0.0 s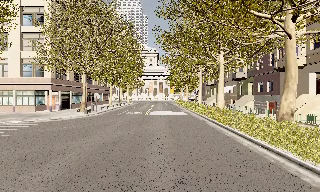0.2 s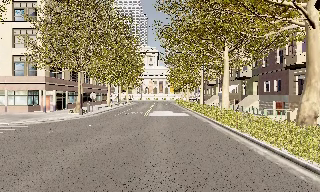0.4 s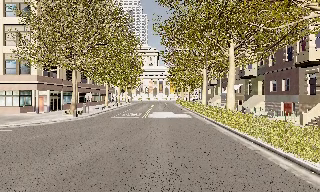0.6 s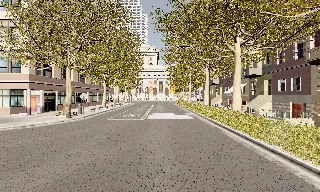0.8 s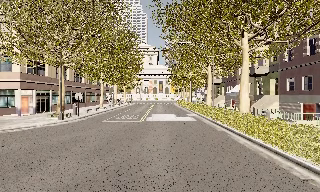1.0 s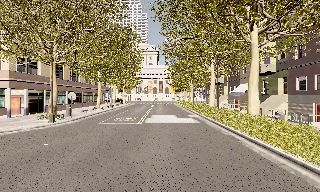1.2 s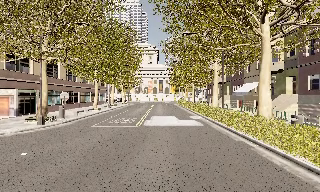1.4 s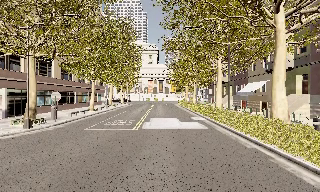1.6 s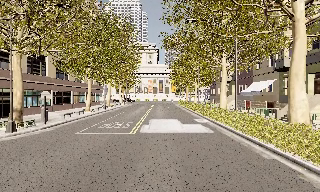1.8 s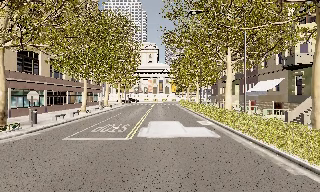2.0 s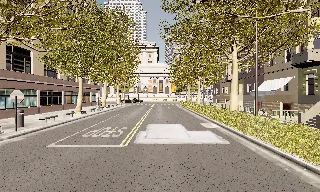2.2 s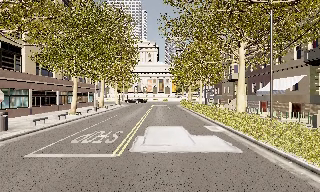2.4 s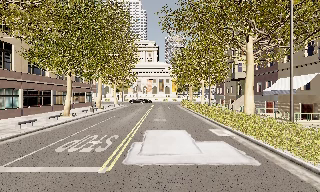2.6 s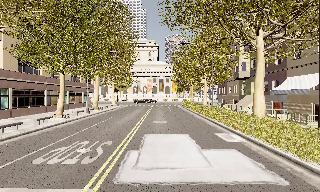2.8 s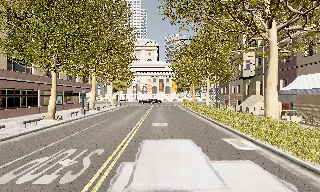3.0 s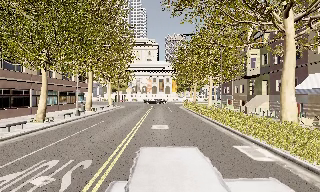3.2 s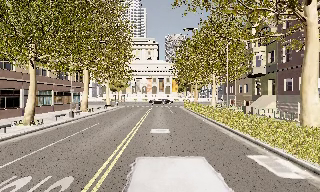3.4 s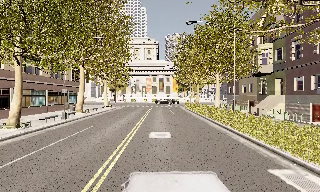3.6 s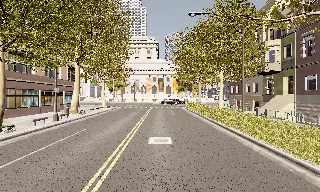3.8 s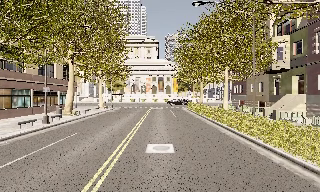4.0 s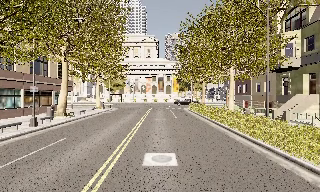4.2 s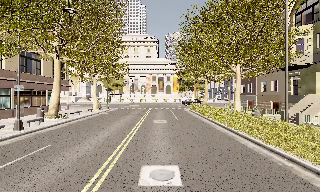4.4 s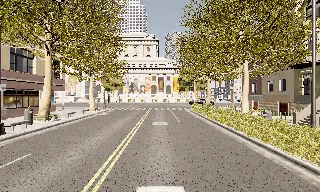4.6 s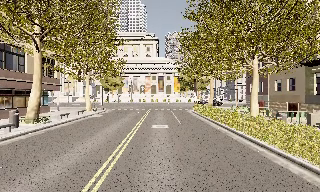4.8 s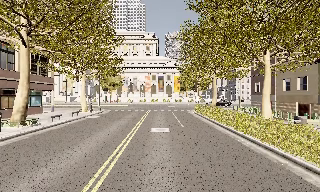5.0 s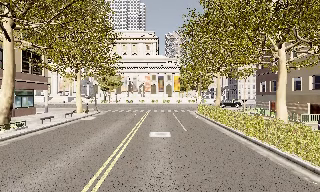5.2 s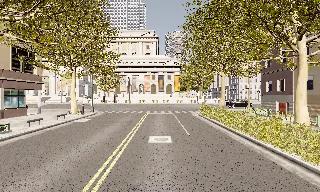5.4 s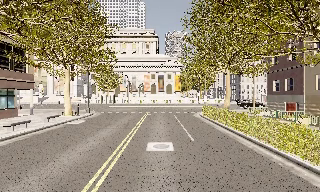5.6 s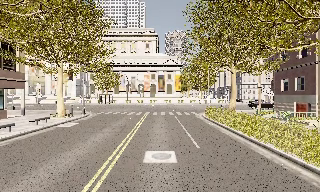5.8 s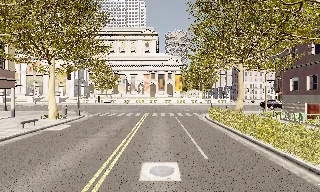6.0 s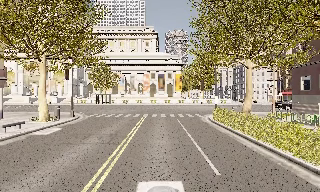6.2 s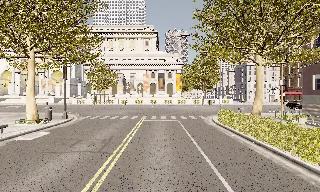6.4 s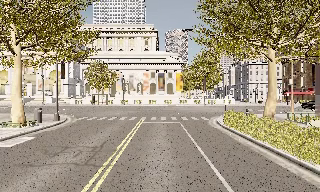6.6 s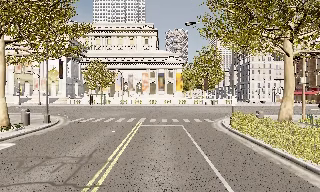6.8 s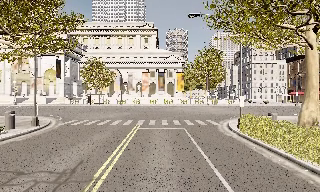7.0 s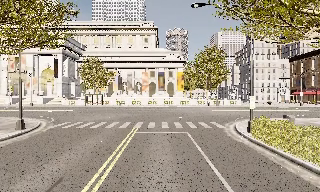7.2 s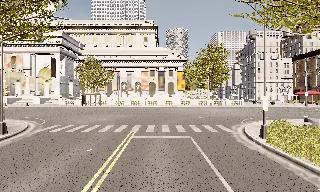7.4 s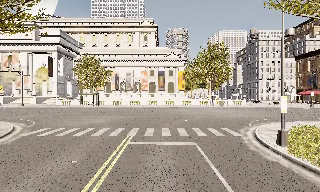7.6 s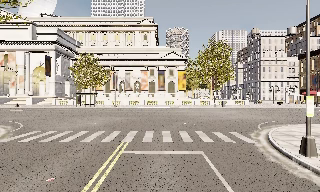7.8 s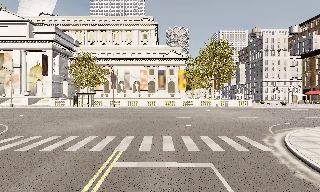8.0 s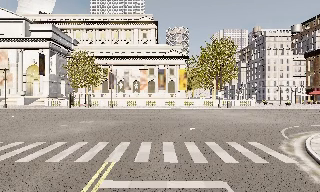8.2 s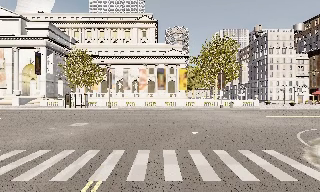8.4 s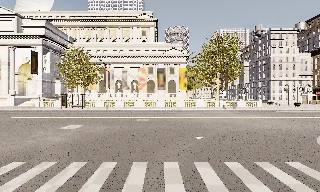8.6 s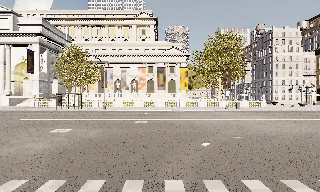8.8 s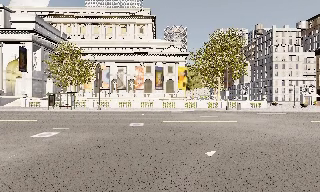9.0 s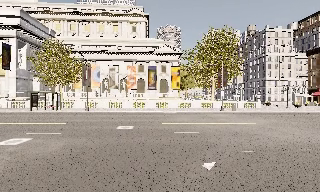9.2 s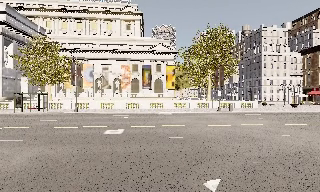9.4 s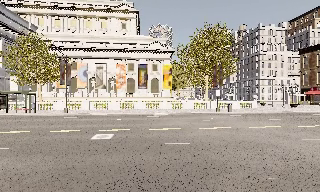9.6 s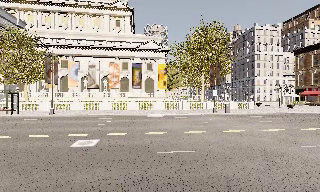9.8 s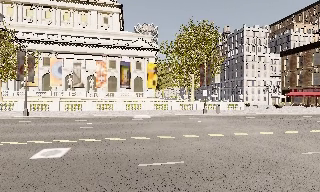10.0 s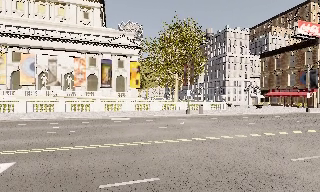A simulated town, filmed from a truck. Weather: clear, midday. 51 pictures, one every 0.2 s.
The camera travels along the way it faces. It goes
forward.
0.0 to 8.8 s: The camera travels forward, about 55 m, so what stands in front looms larger.
8.8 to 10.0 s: The camera swings to its right by about 15 degrees, and the scene slides to the left. It travels forward, about 7 m, so what stands in front looms larger.
The film runs forward here.
